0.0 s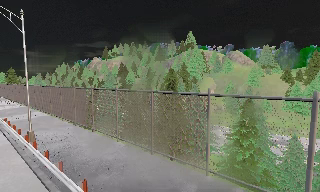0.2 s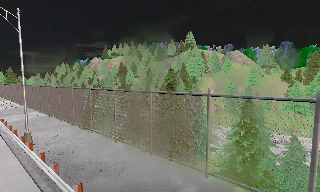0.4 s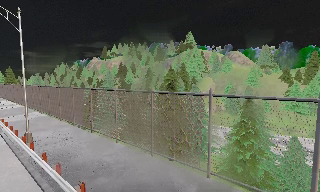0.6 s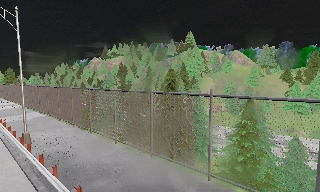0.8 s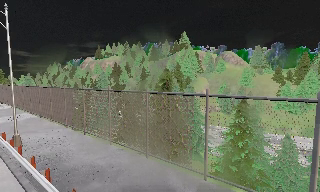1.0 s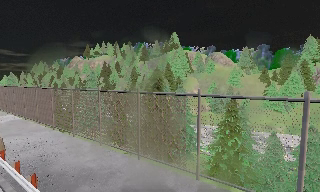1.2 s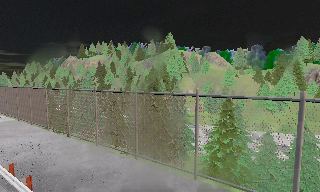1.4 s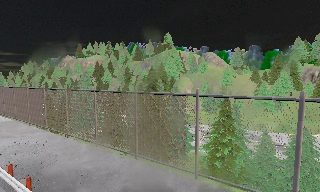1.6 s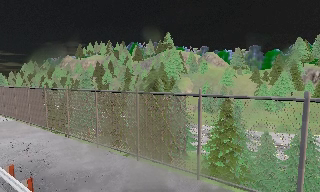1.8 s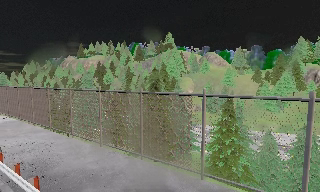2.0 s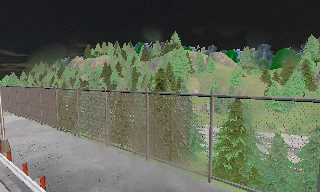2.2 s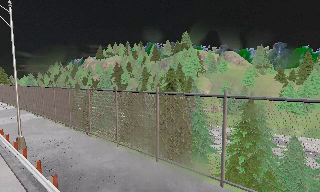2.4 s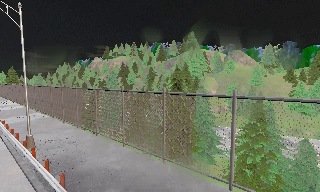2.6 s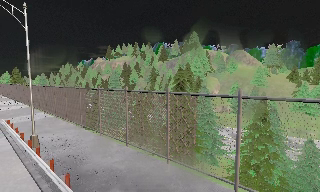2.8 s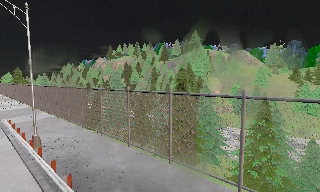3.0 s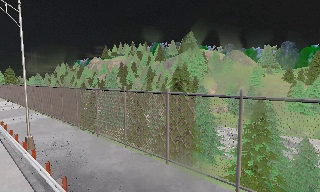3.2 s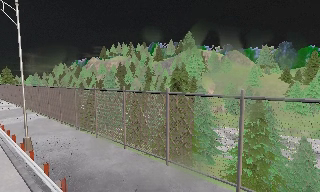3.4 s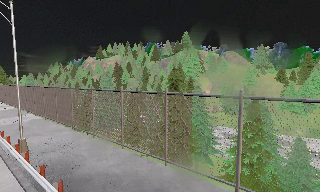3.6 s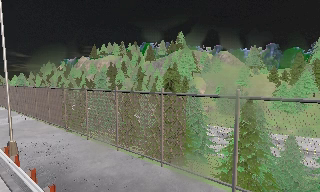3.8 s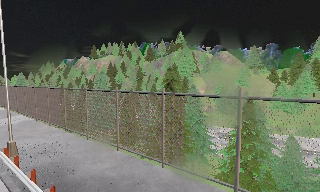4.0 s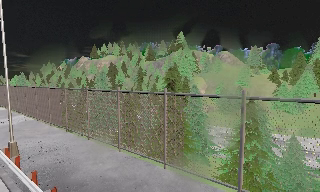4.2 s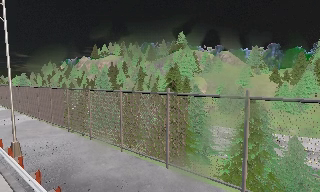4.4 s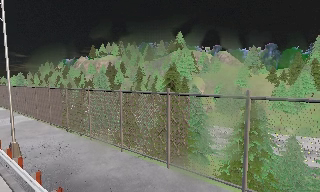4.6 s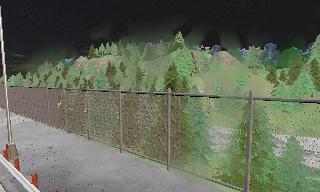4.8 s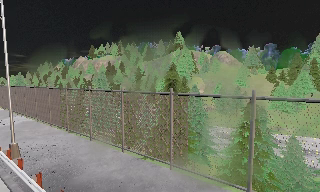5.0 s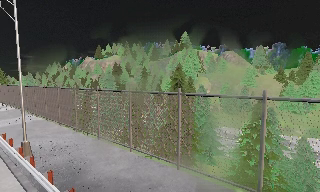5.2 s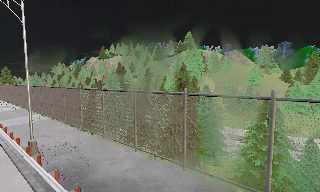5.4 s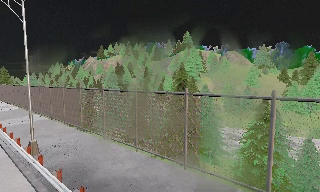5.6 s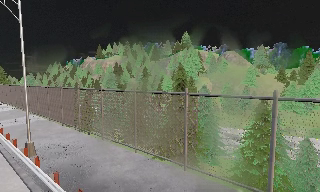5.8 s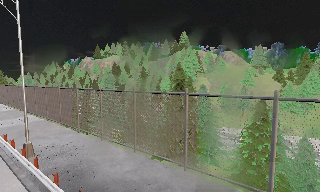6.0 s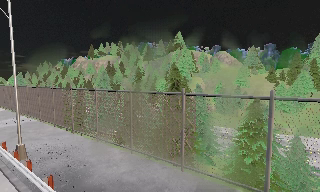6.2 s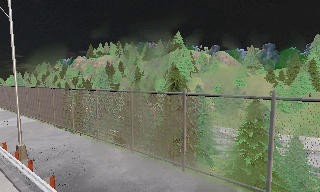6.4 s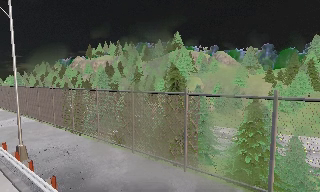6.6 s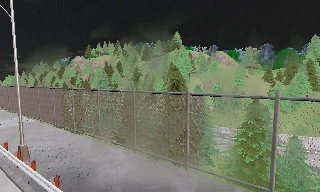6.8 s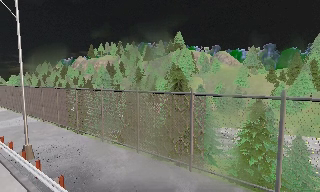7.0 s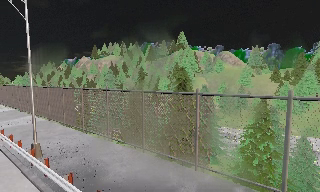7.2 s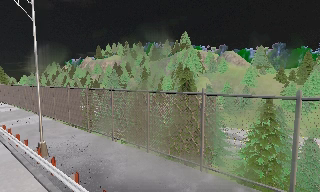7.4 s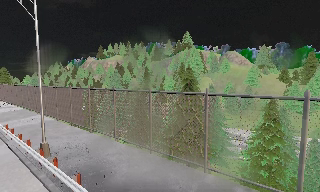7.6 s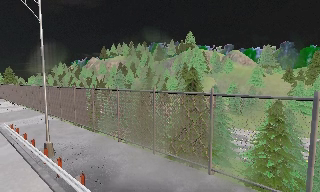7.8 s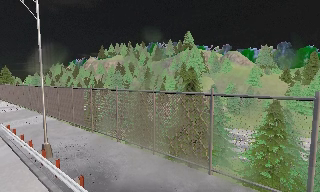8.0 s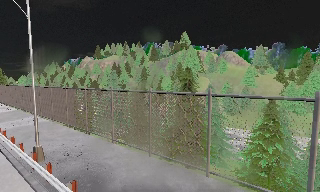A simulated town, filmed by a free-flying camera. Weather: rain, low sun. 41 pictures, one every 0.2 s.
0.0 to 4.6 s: The camera travels forward and to its left, about 2 m, so what stands in front looms larger.
4.6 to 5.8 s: The camera travels to its left, about 0.5 m, so close, fixed things drift to the right.
5.8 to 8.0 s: The camera travels to its left, about 1 m, so close, fixed things drift to the right.
The film runs forward here.
